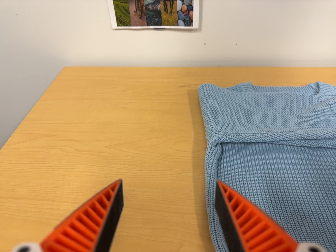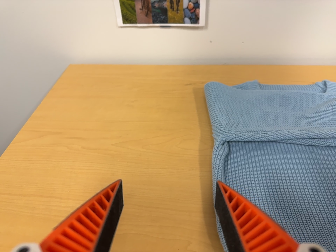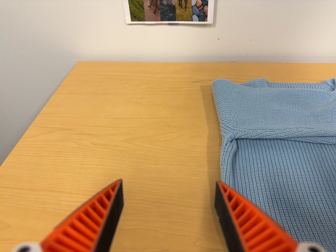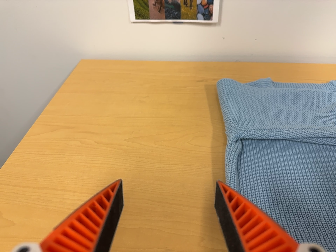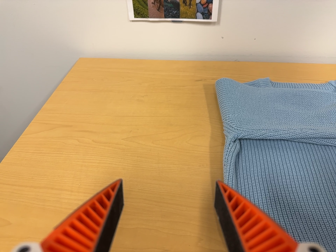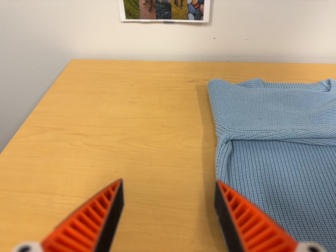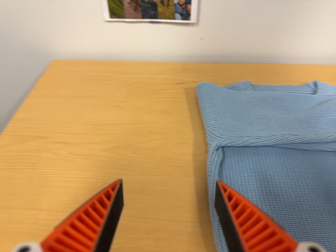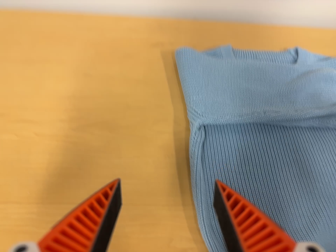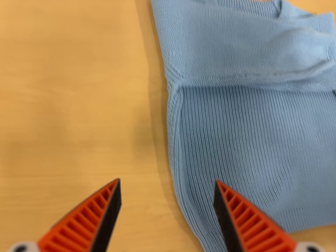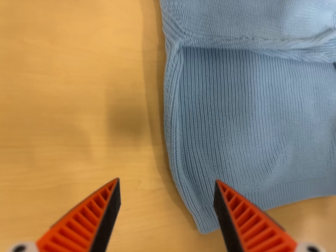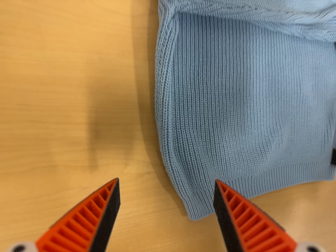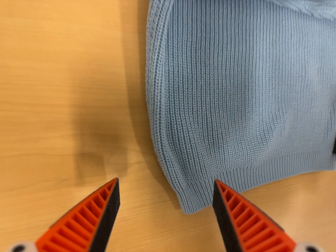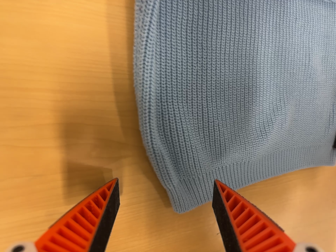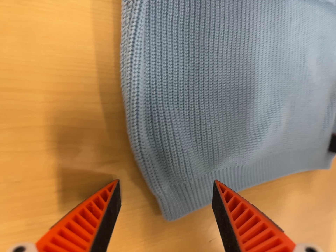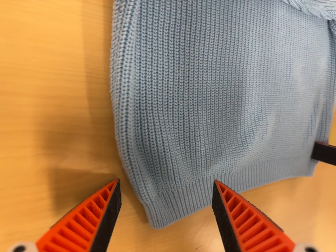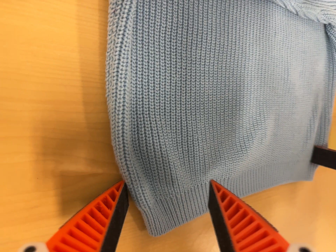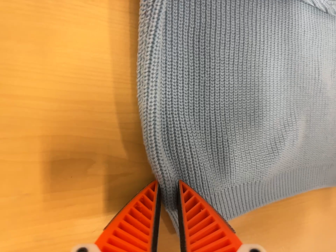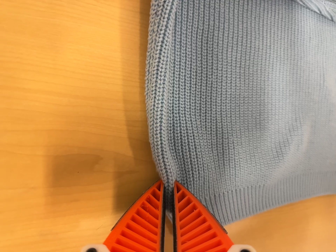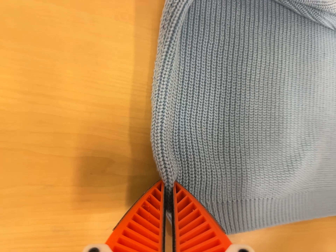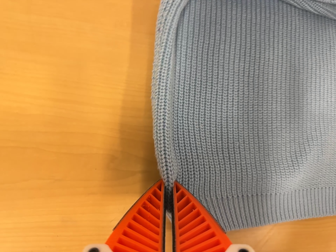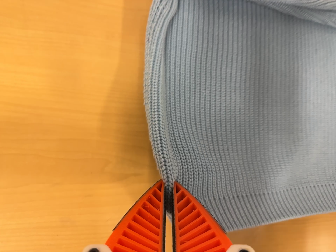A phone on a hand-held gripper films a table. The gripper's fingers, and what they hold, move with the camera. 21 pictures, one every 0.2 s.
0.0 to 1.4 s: The camera pans to its right by about 10 degrees. It travels toward the top of its view, to its left and forward, about 12 cm. Its aim tips toward the bottom of its view by about 15 degrees.
1.4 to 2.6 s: The camera swings to its right by about 25 degrees, and the scene slides to the left. It travels forward, about 20 cm. Its aim tips toward the bottom of its view by about 35 degrees, and the scene shifts upward.
2.6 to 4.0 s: The camera swings to its left by about 15 degrees, and the scene slides to the right. Its aim tips toward the top of its view by about 10 degrees, and the scene shifts downward.
The film runs forward here.
